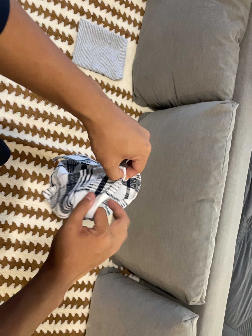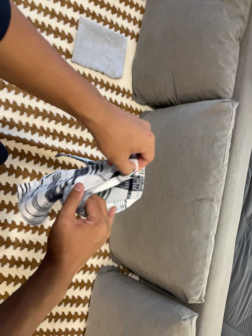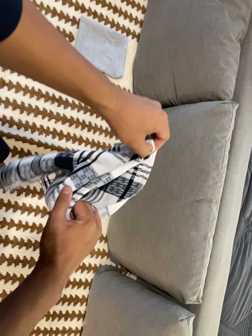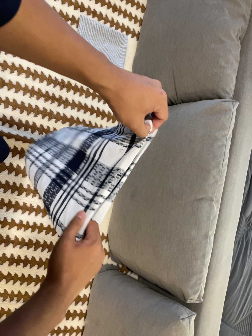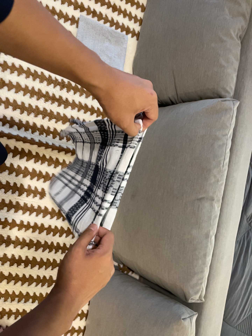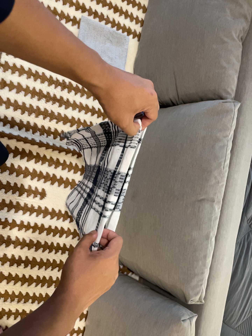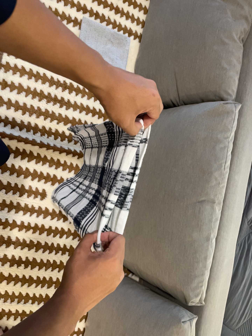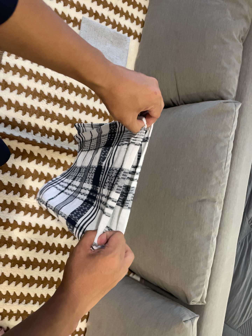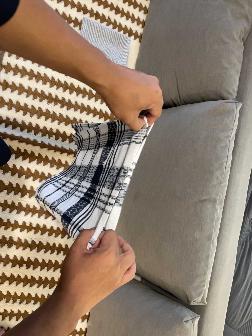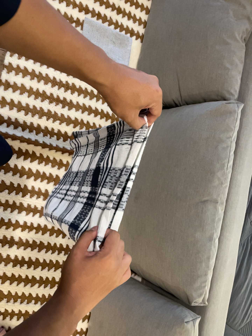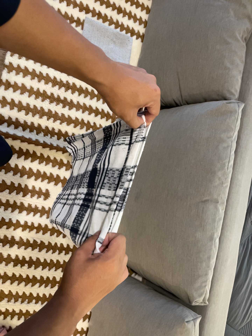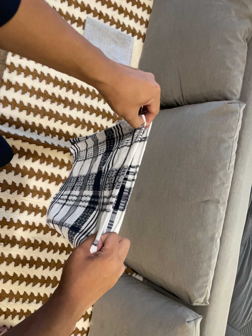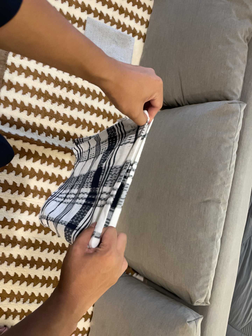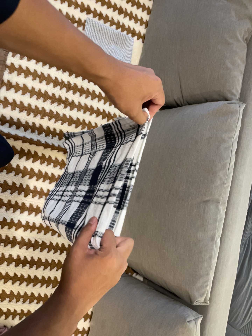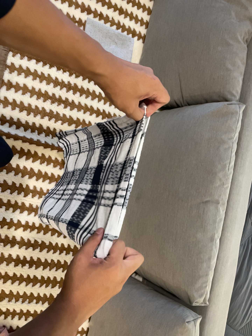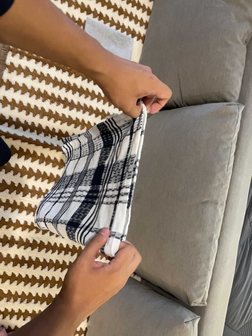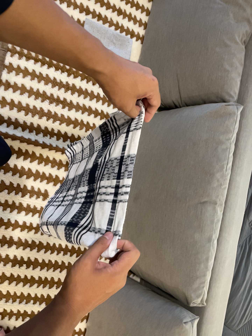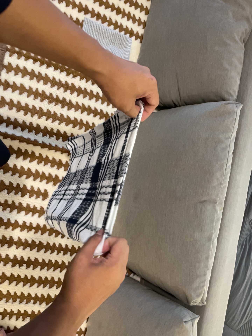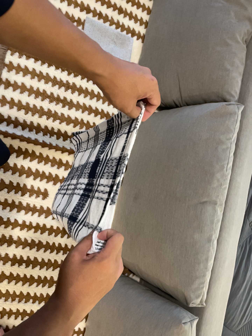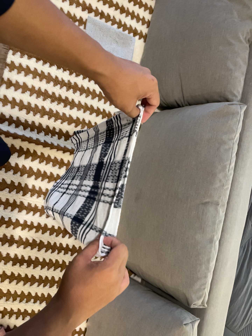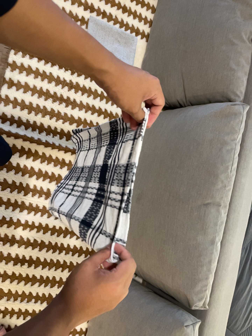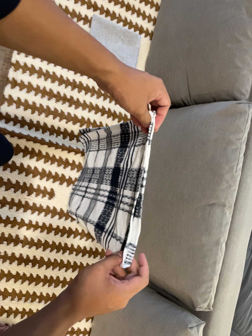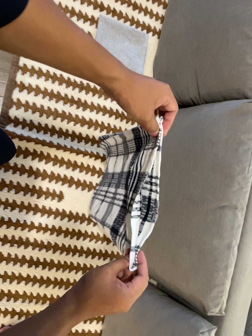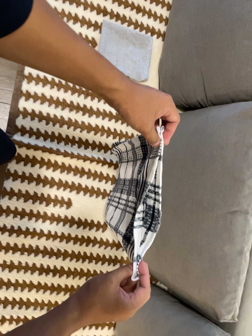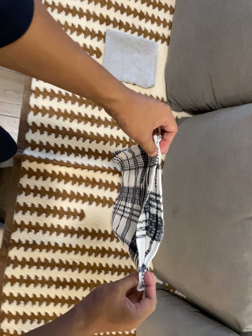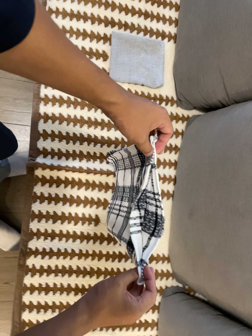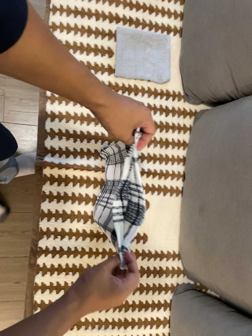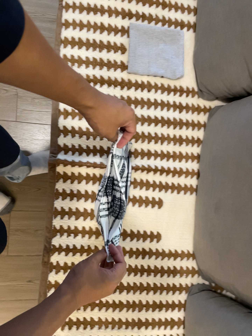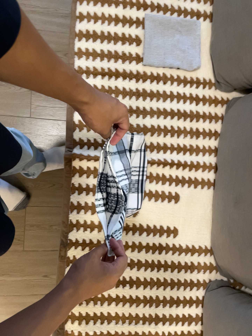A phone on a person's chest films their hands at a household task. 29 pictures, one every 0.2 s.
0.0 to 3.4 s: The camera keeps its place and its aim.
3.4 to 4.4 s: The camera shifts only a little, or ends up much as it began.
4.4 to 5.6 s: The camera pans to its left by about 10 degrees. It travels forward and to its left, about 8 cm, so what stands in front looms larger. It rolls about its line of sight by about 10 degrees, and the scene rotates counterclockwise.
The film runs forward here.
